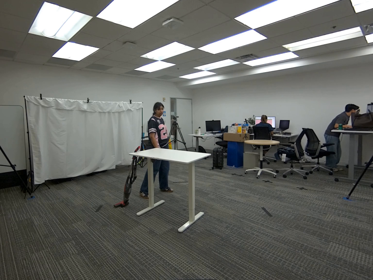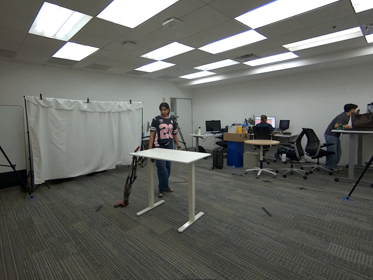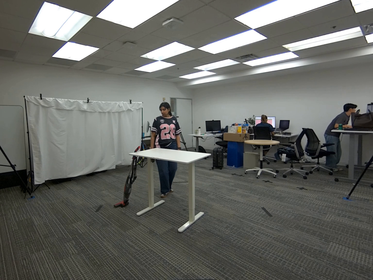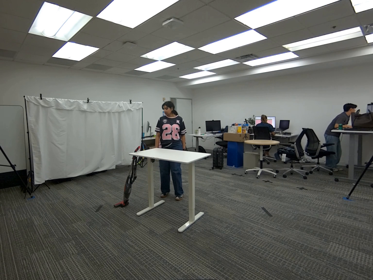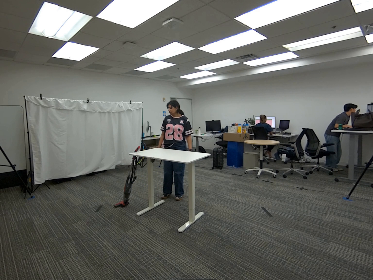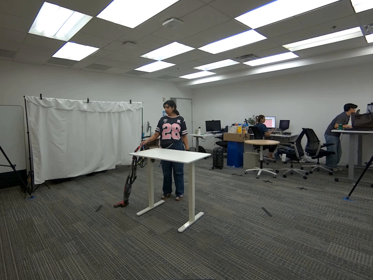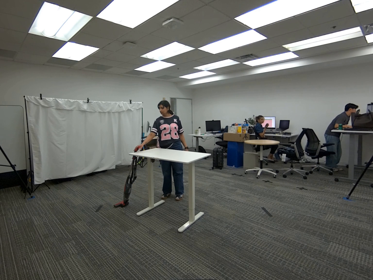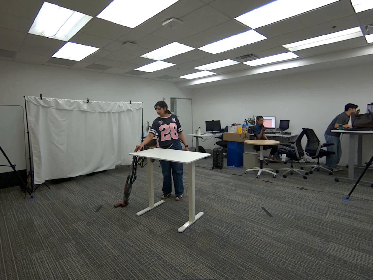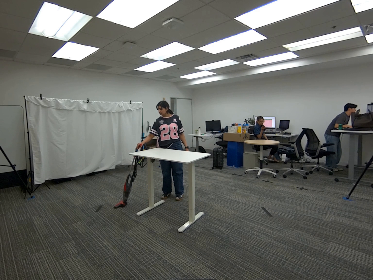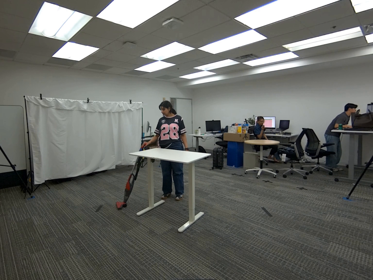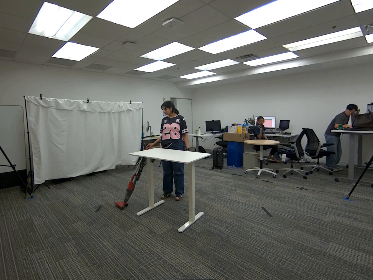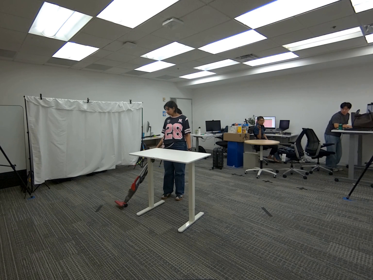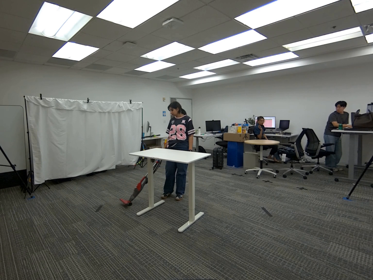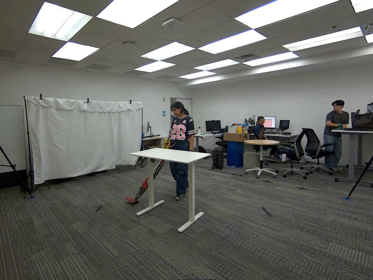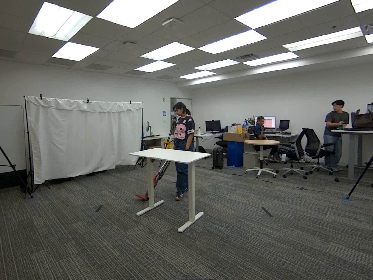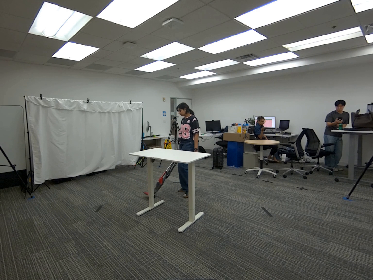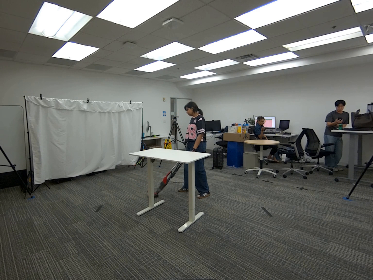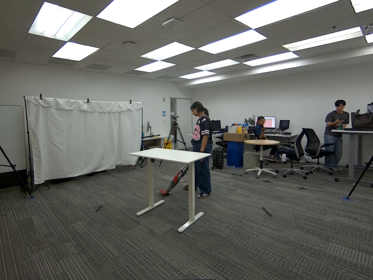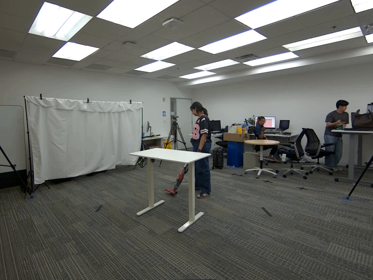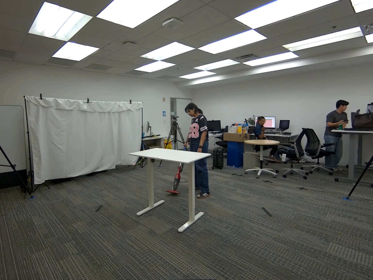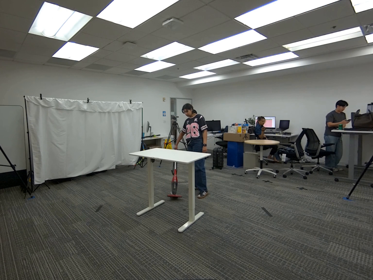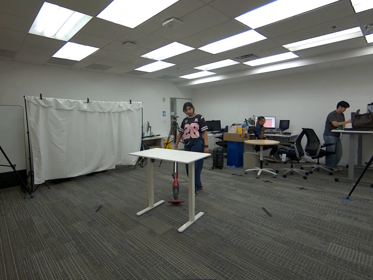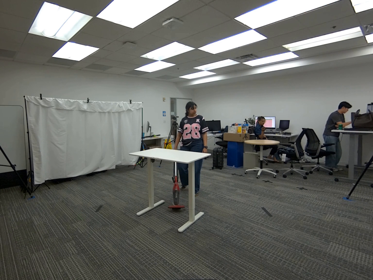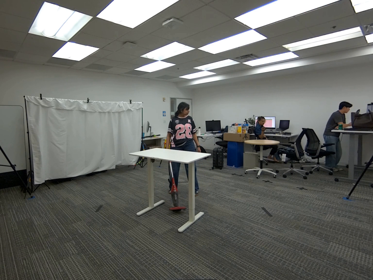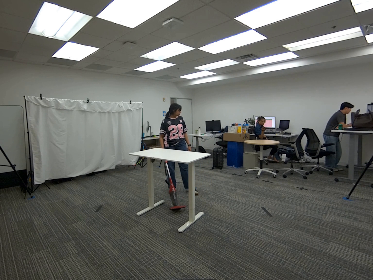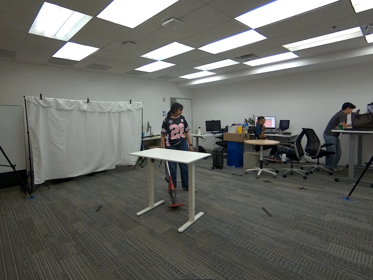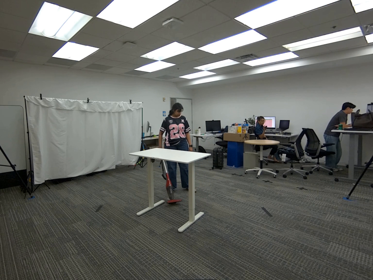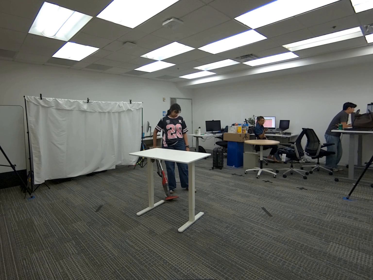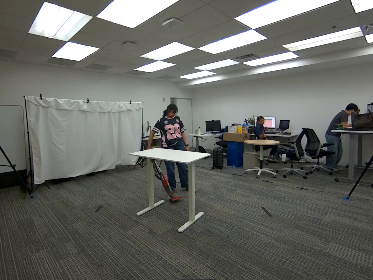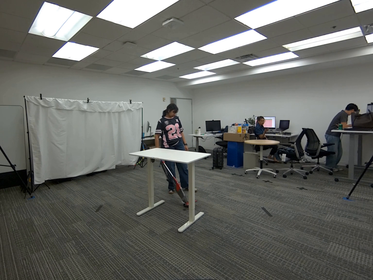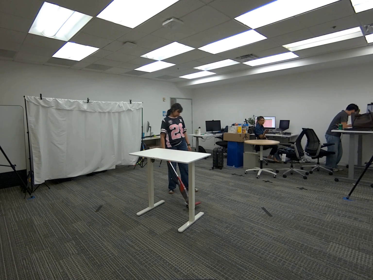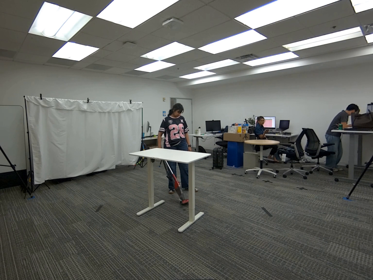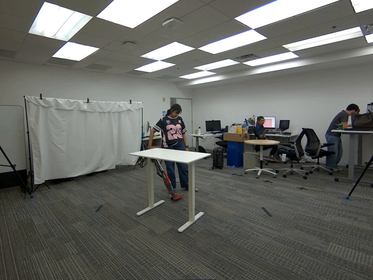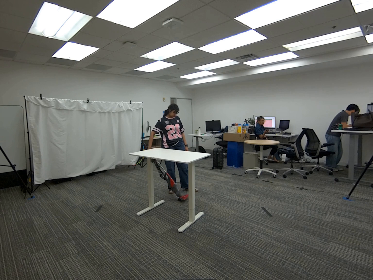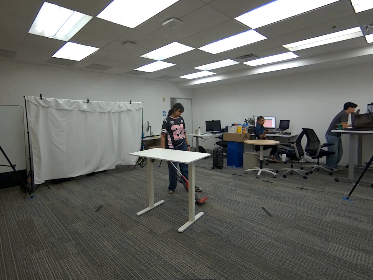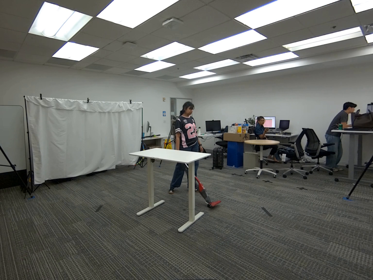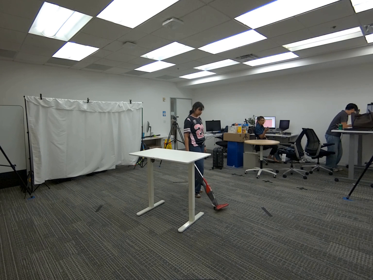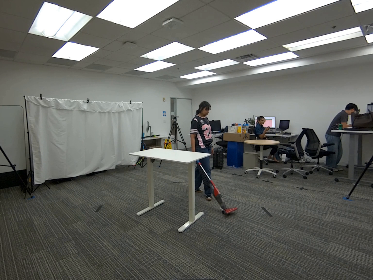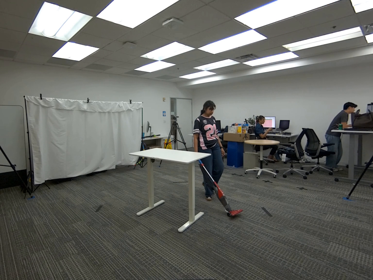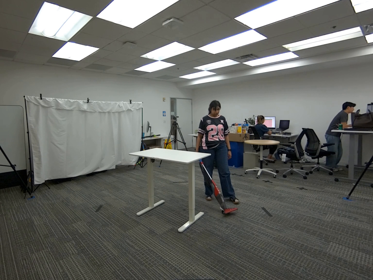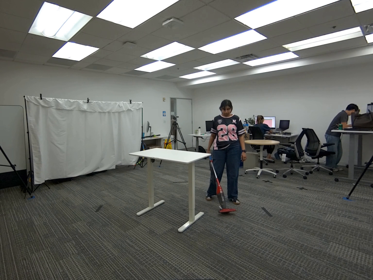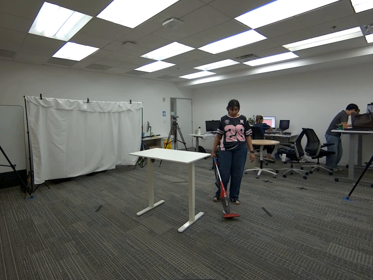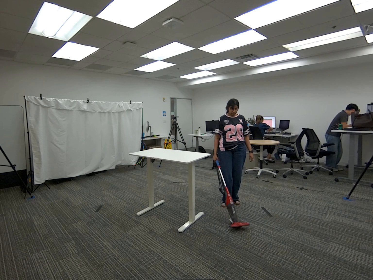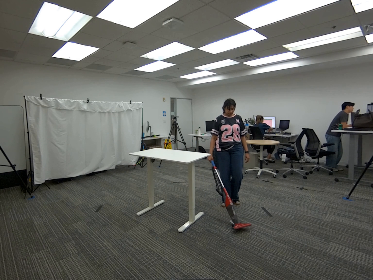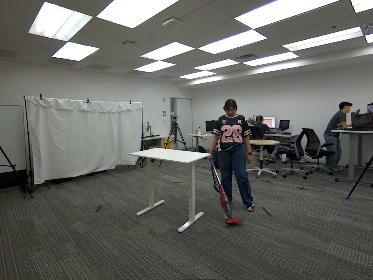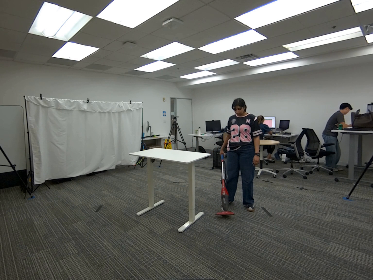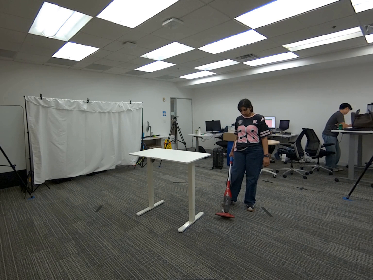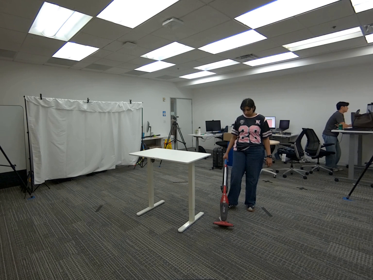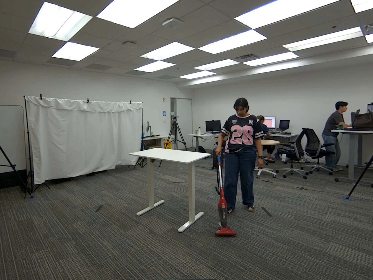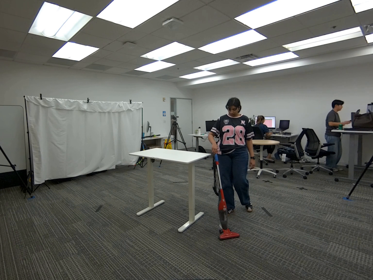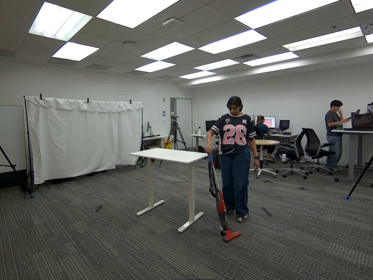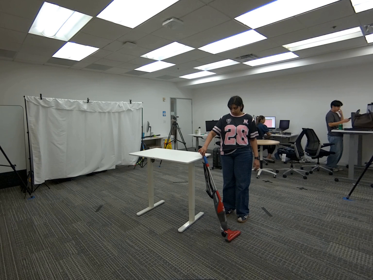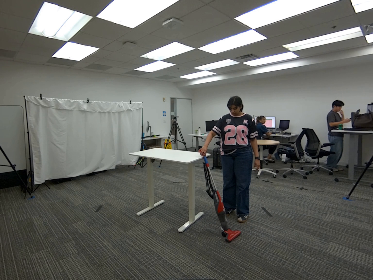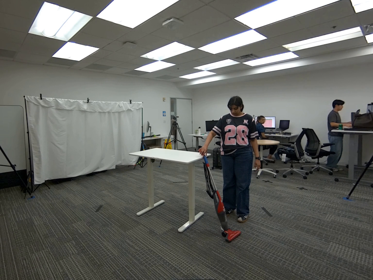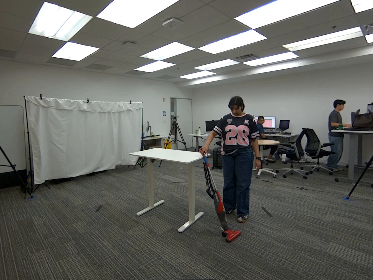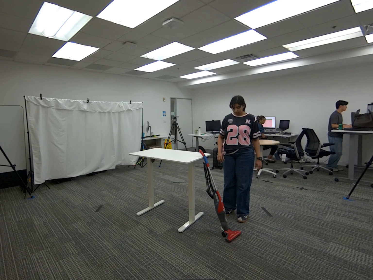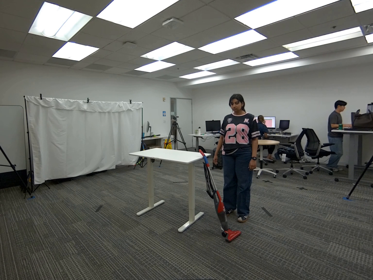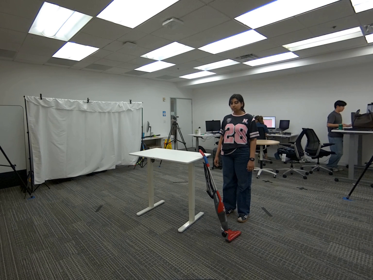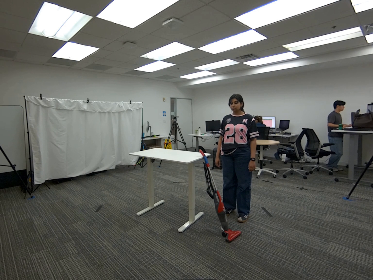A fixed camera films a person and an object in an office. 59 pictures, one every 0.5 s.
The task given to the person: Walk over to the vacum leaning against the white desk and grasp the vaccum using one hand from the top handle. Proceed to vaccum within the bounding area. Place the vaccum near the white desk when complete.
